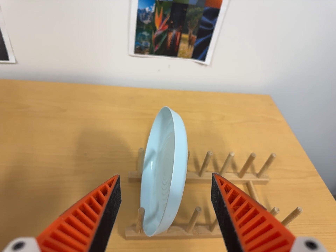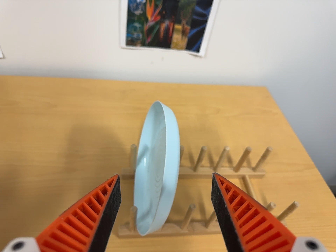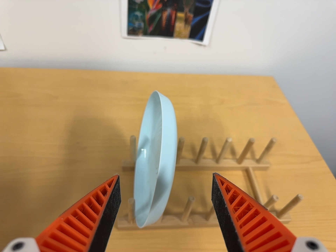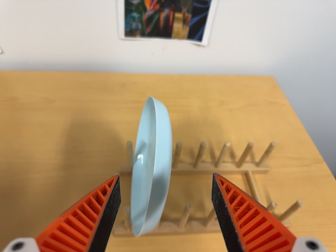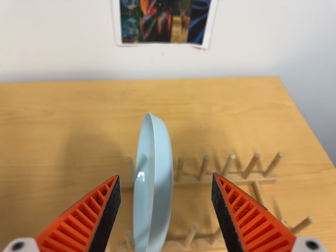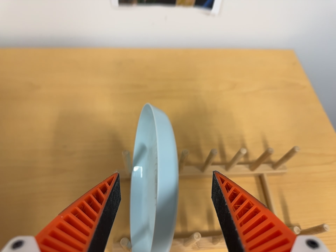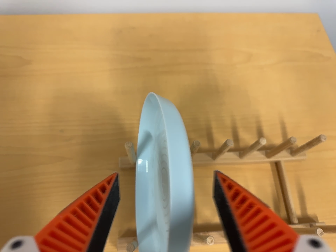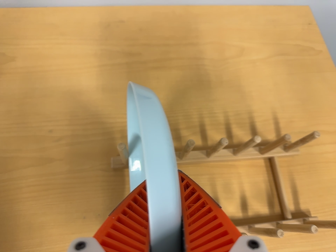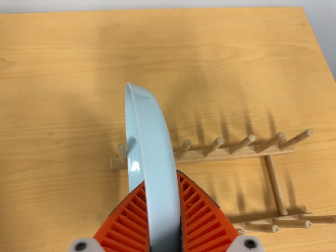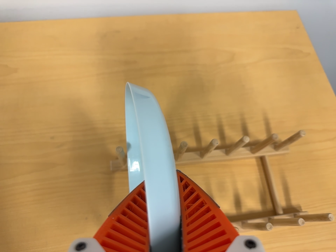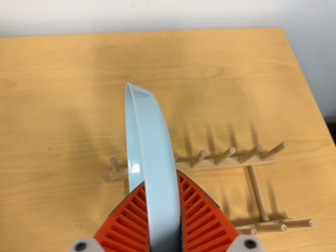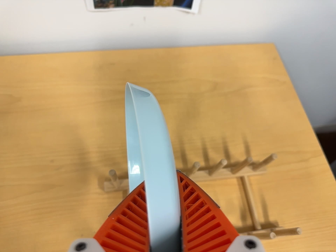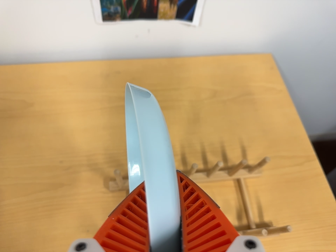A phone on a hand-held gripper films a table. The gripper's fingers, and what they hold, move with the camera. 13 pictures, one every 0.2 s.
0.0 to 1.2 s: The camera travels forward and toward the top of its view, about 18 cm, so what stands in front looms larger. Its aim tips toward the bottom of its view by about 25 degrees.
1.2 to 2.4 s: The camera travels backward, about 9 cm, so what stands in front gets smaller.
The film runs backward here.
